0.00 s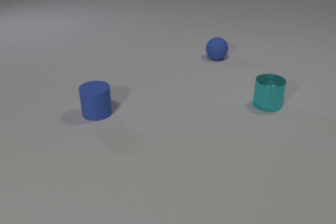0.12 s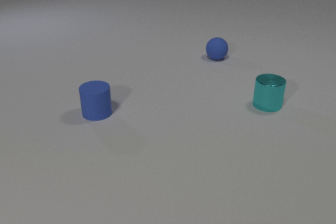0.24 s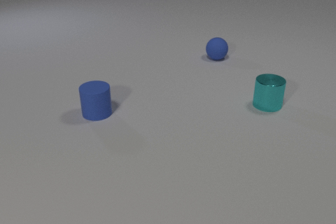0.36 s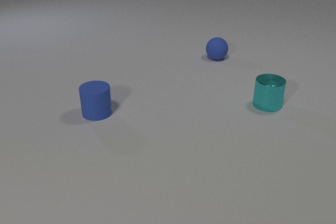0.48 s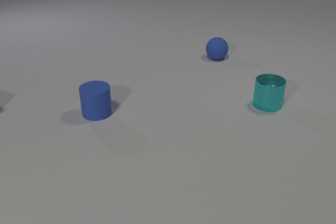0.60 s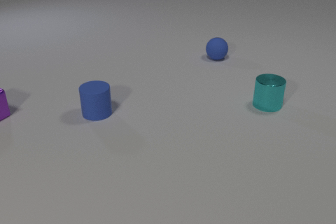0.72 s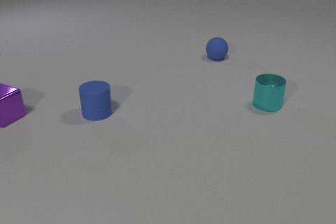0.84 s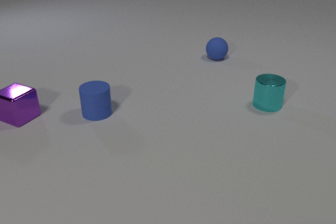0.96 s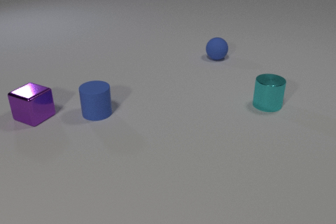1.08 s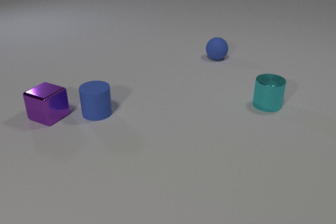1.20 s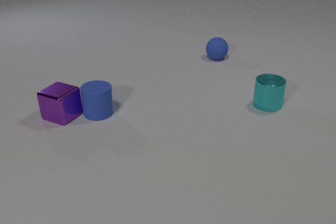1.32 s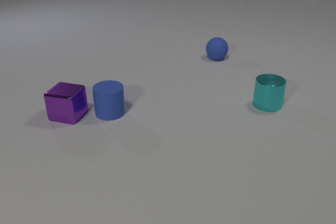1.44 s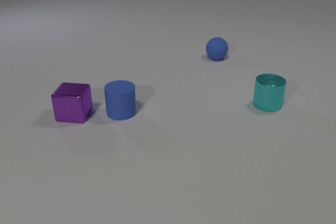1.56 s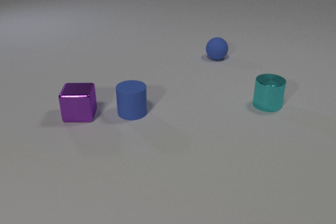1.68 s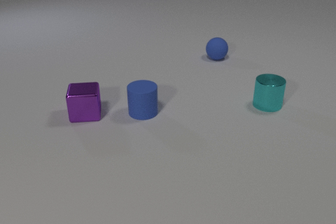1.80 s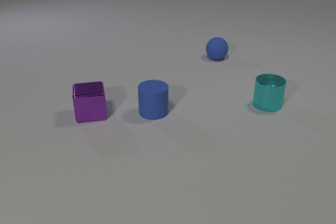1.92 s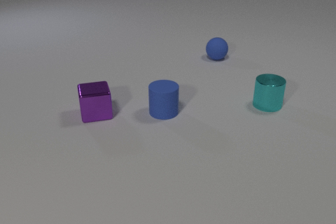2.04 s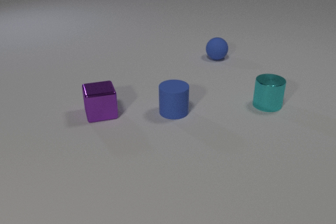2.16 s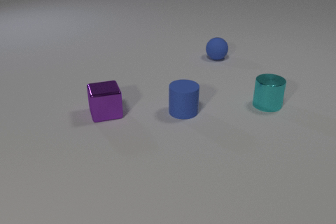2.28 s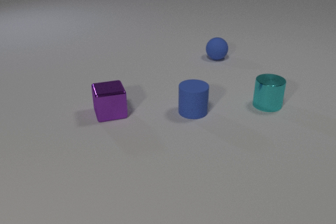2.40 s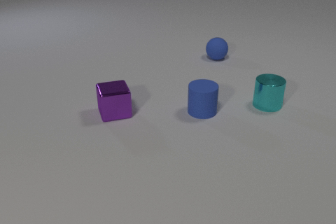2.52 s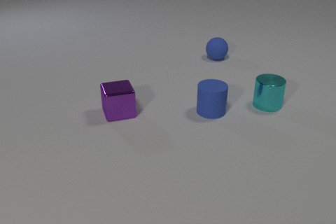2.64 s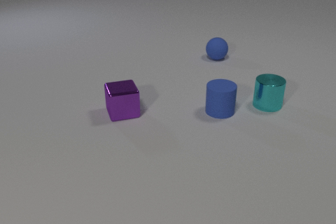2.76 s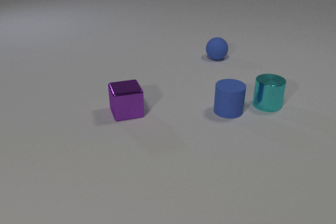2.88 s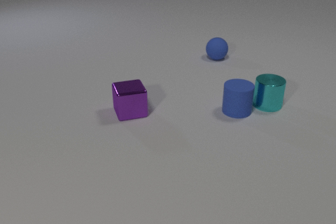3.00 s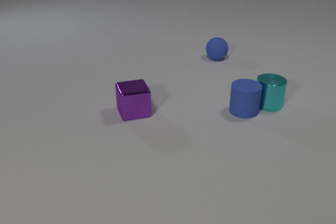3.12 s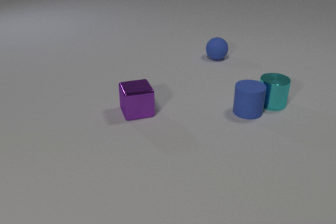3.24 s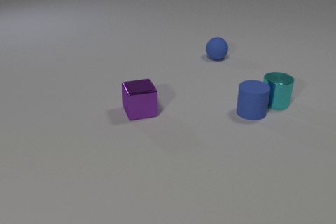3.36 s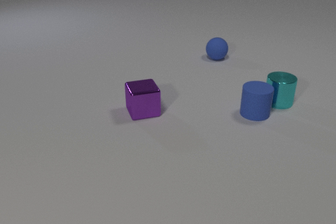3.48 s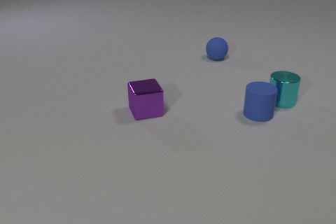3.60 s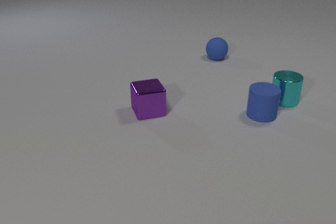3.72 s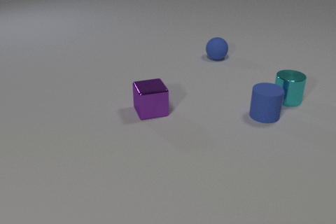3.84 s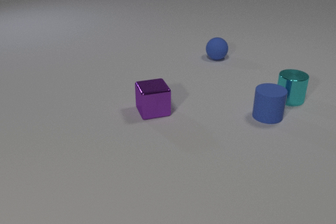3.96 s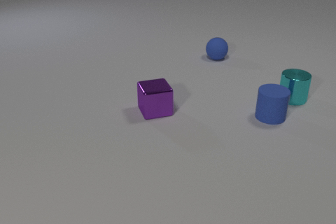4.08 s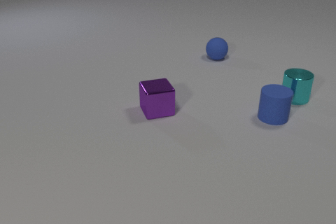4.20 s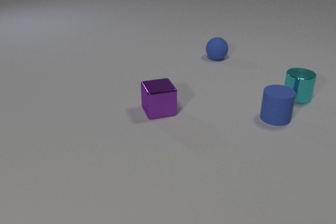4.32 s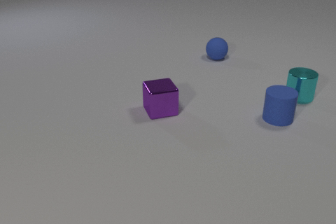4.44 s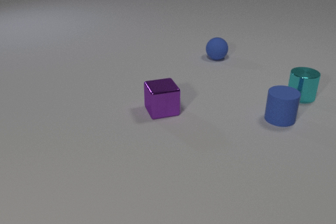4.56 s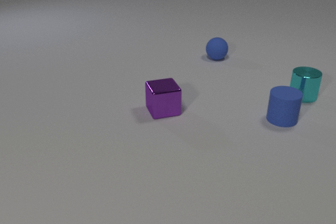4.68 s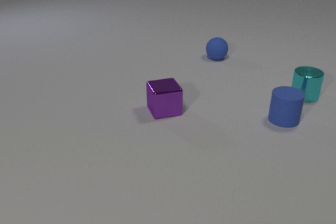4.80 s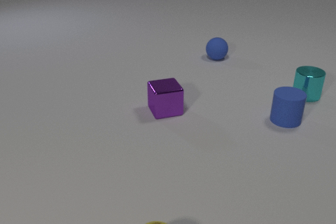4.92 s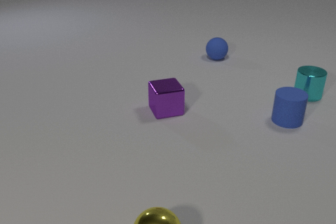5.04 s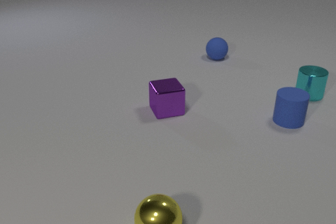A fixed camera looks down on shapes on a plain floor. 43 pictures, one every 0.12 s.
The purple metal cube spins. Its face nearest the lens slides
to the right.
The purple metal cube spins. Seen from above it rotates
counterclockwise.
0.00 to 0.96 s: The purple metal cube comes in at the left edge, slides to the right.
0.96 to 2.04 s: The purple metal cube slides to the right, spins so that its near face slides to the right, counterclockwise seen from above. The blue rubber cylinder slides to the right. The purple metal cube and the blue rubber cylinder collide.
2.04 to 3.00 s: The purple metal cube slides to the right. The blue rubber cylinder slides to the right. The blue rubber cylinder and the cyan metal cylinder collide.
3.00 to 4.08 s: The purple metal cube slides to the right. The blue rubber cylinder slides to the right. The cyan metal cylinder slides to the right and away from the camera.
4.08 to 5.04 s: The purple metal cube slides to the right. The blue rubber cylinder slides to the right. The yellow metal sphere comes in at the bottom edge, rolls away from the camera. The cyan metal cylinder slides to the right and away from the camera.
What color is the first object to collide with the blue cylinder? purple.
How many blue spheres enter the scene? 0.
How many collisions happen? 2.
